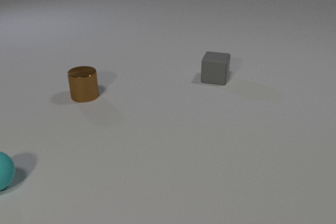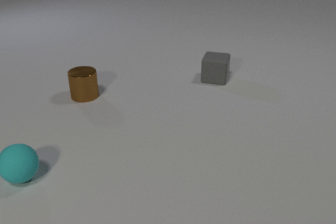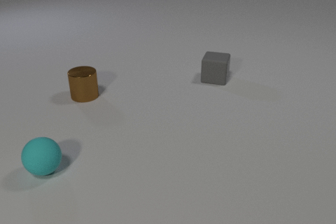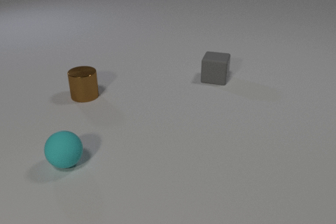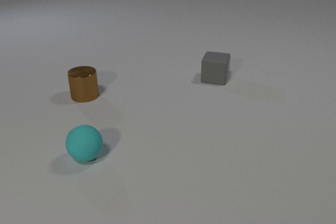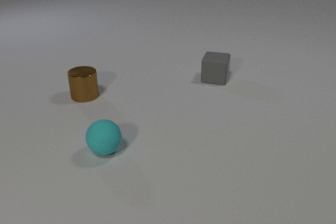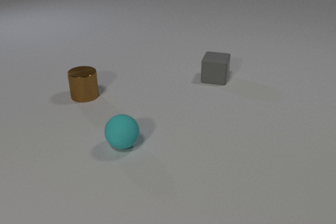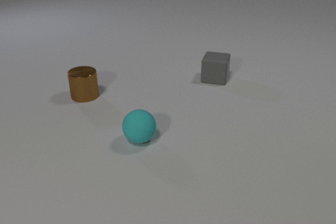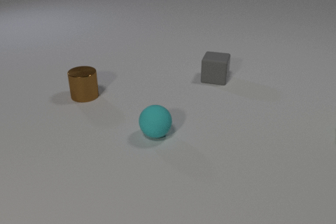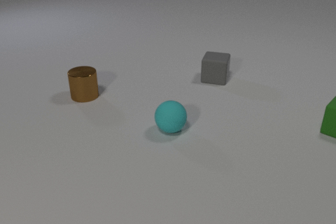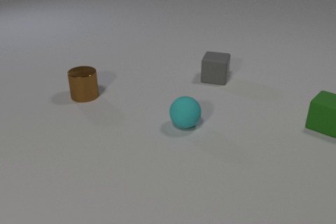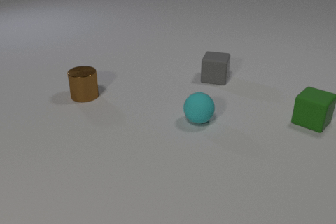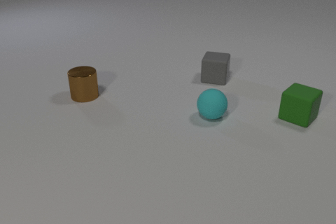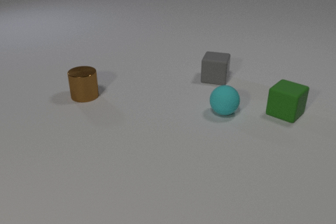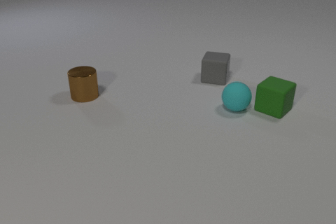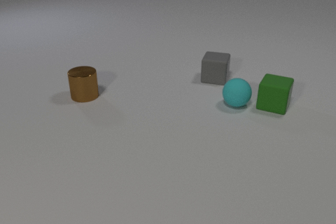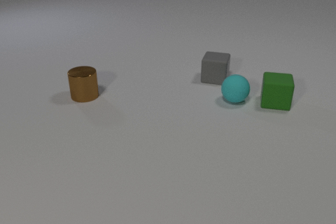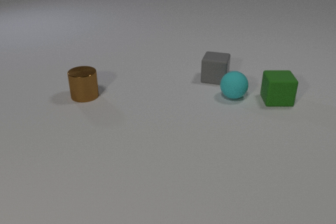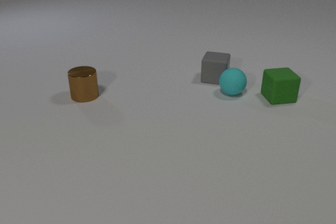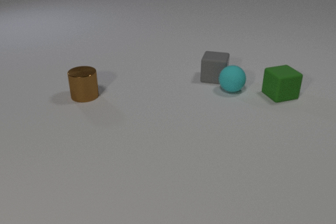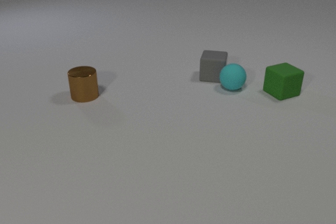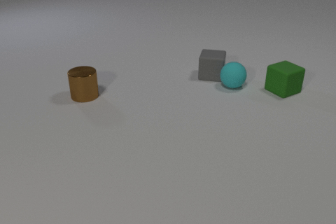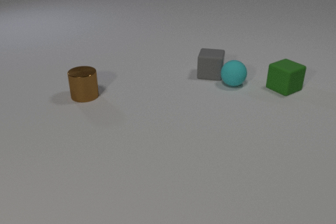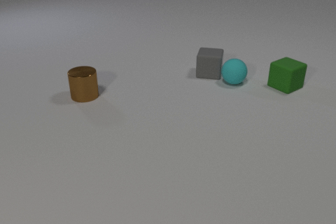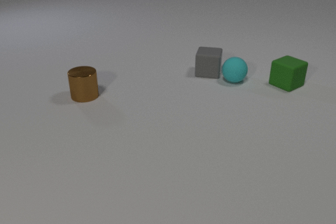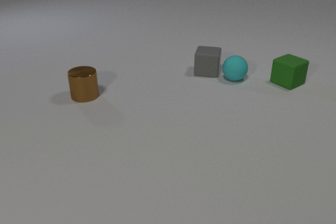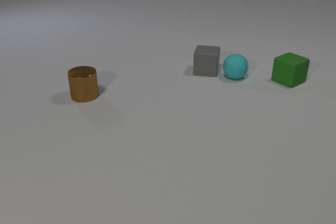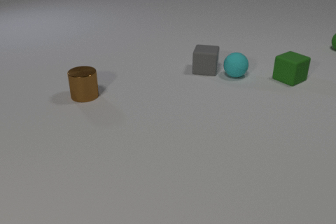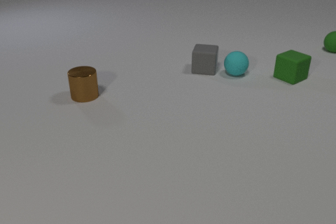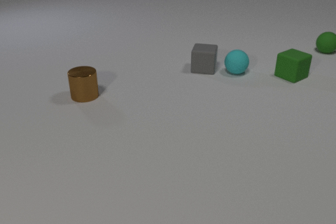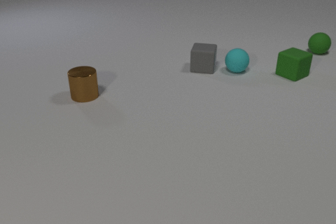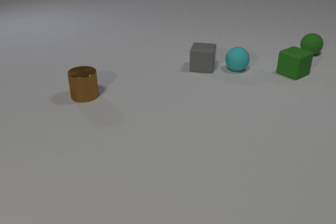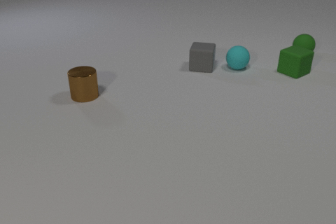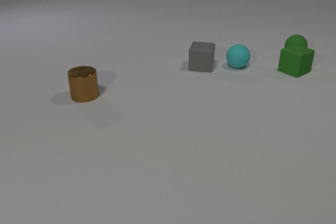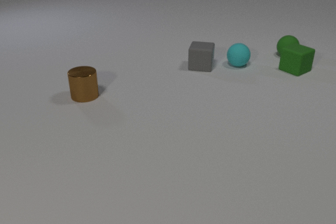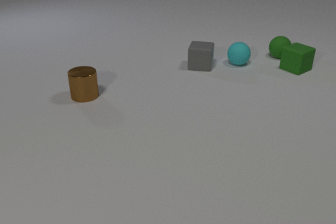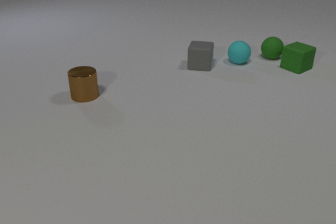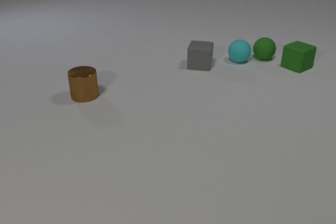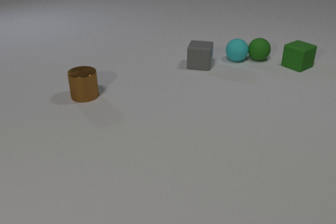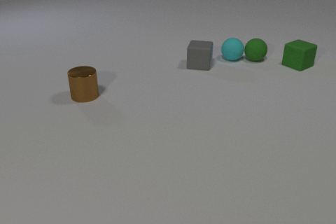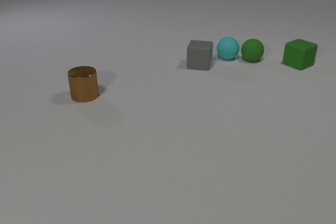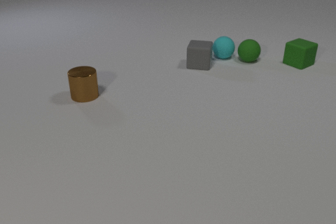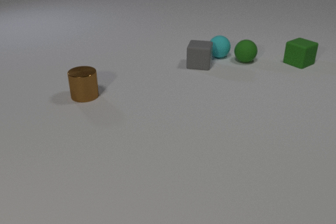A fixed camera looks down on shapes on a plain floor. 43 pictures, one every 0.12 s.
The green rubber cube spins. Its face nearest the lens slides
to the right.
The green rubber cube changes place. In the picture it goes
away from the camera.
0.00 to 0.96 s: The cyan rubber sphere rolls to the right.
0.96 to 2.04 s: The green rubber cube comes in at the right edge, slides to the left and away from the camera, spins so that its near face slides to the right, counterclockwise seen from above. The cyan rubber sphere rolls away from the camera and to the right. The green rubber cube and the cyan rubber sphere collide.
2.04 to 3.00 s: The green rubber cube slides away from the camera, spins counterclockwise seen from above by about 45 degrees, its near face sliding to the right. The cyan rubber sphere rolls away from the camera. The gray rubber cube slides away from the camera and to the left. The cyan rubber sphere and the gray rubber cube collide.
3.00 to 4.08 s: The green rubber cube slides away from the camera. The cyan rubber sphere rolls away from the camera. The gray rubber cube slides away from the camera and to the left. The green rubber sphere comes in at the right edge, rolls to the left and toward the camera.
4.08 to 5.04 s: The green rubber cube slides away from the camera. The cyan rubber sphere rolls away from the camera and to the left. The green rubber sphere rolls to the left and toward the camera. The cyan rubber sphere and the green rubber sphere collide.
What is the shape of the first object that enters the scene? cube.
What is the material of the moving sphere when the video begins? rubber.
What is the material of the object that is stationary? metal.
